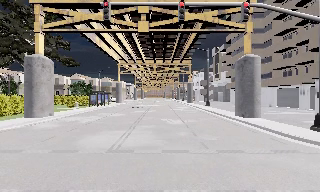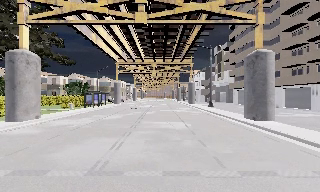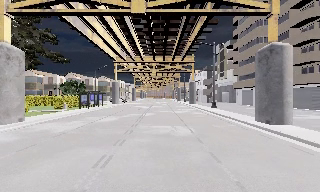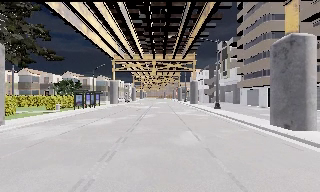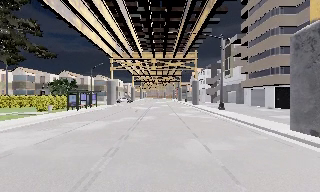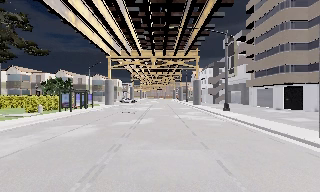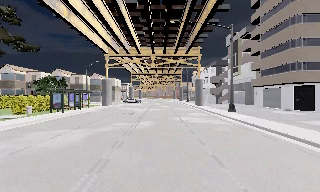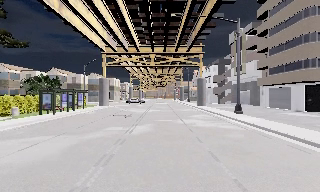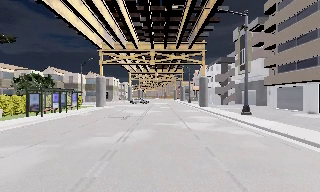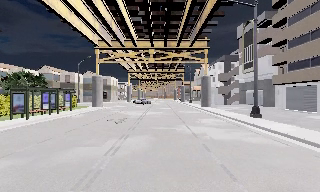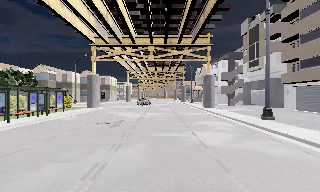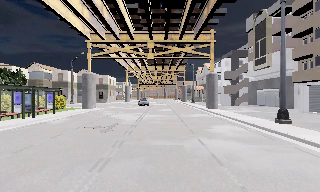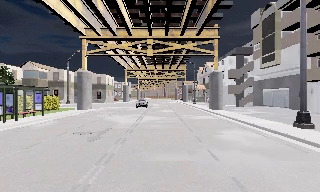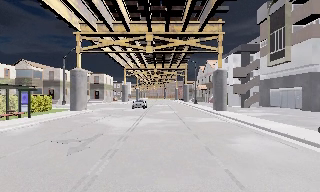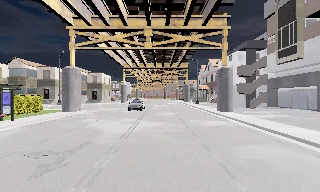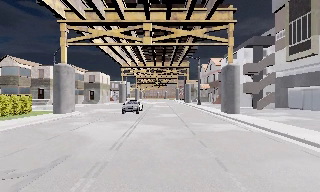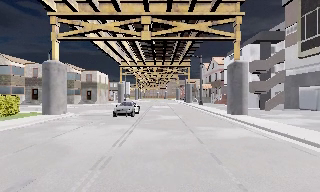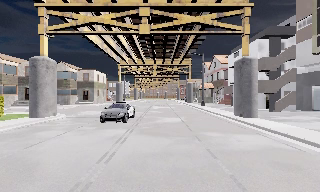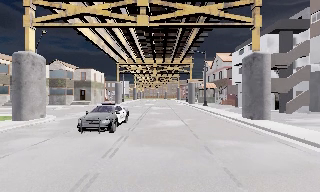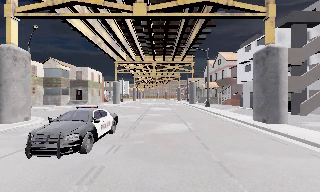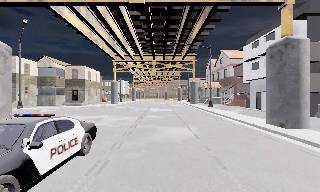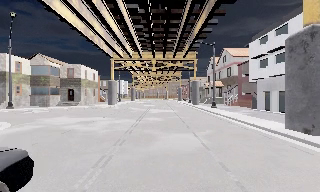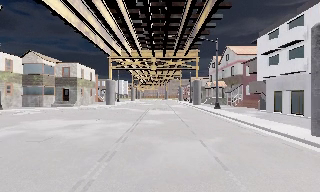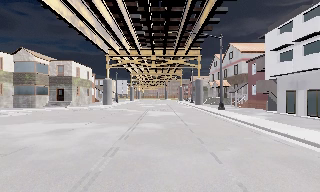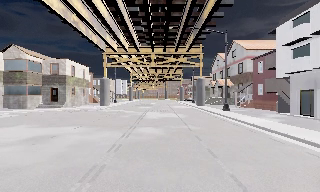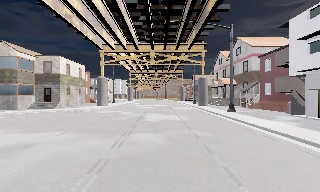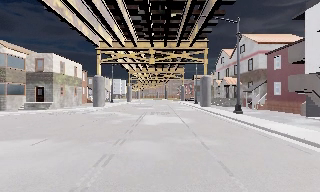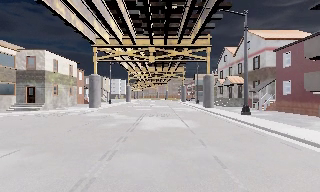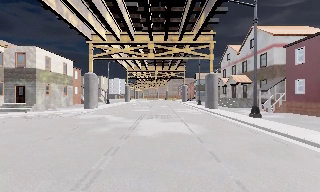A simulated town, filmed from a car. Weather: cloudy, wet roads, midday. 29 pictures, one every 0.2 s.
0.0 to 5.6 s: The camera travels forward, about 45 m, so what stands in front looms larger.
The film runs forward here.
